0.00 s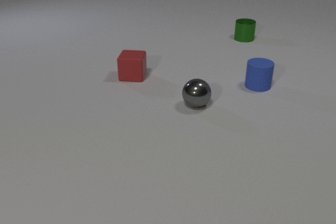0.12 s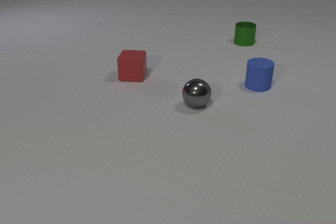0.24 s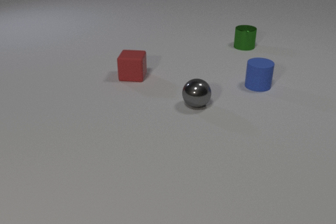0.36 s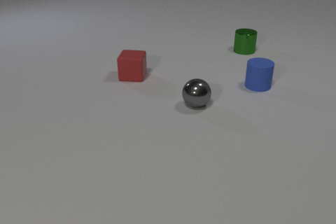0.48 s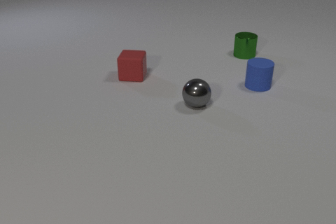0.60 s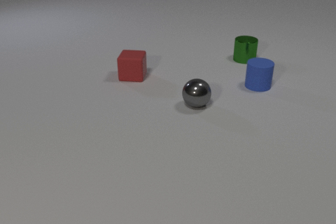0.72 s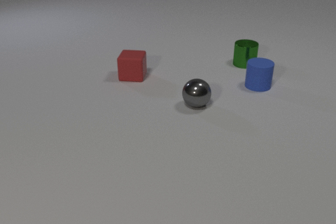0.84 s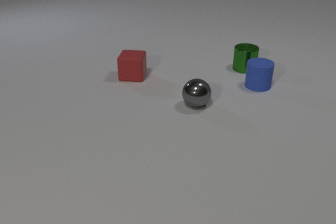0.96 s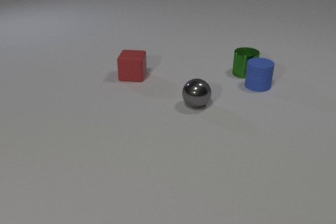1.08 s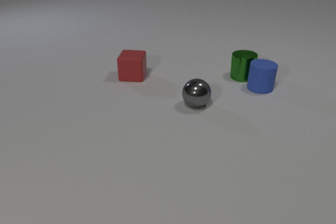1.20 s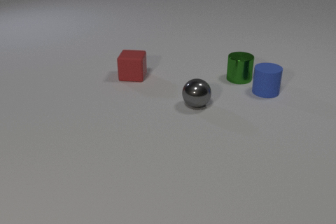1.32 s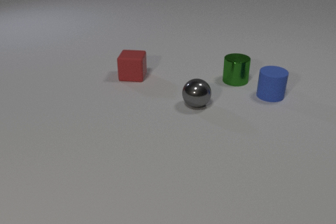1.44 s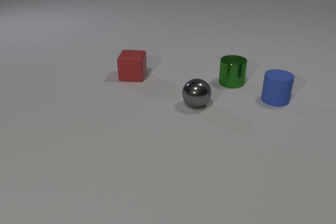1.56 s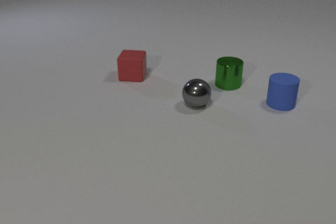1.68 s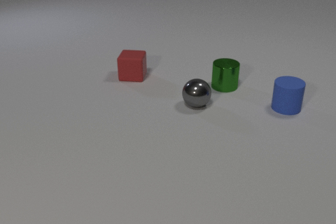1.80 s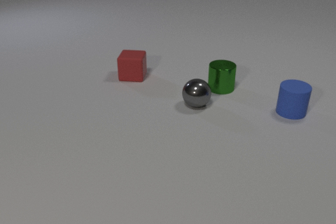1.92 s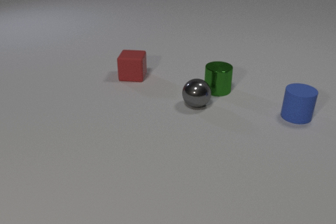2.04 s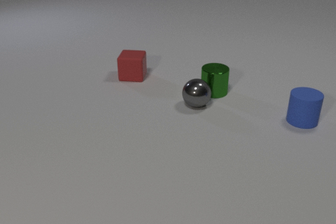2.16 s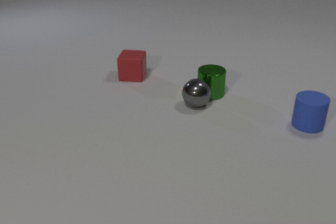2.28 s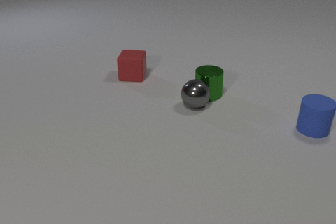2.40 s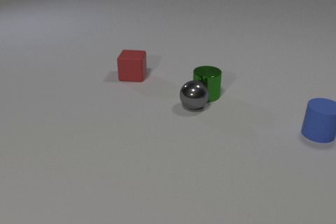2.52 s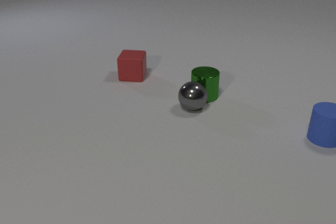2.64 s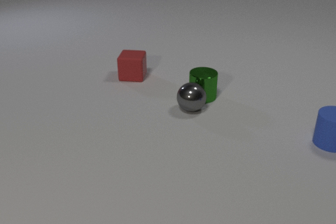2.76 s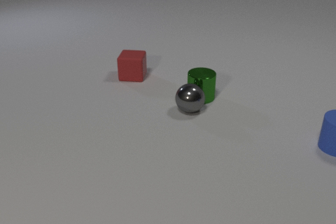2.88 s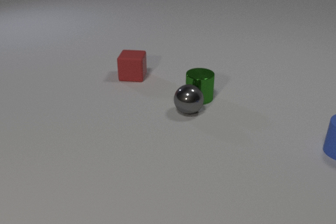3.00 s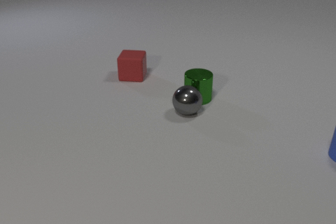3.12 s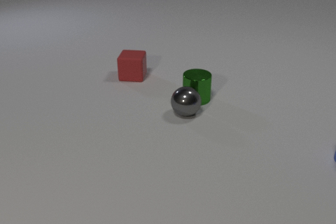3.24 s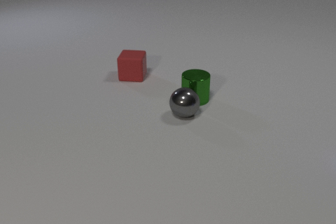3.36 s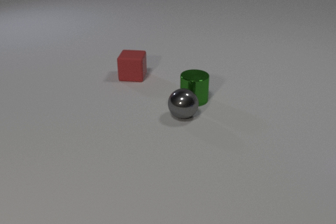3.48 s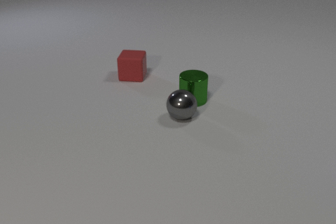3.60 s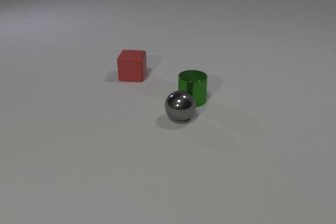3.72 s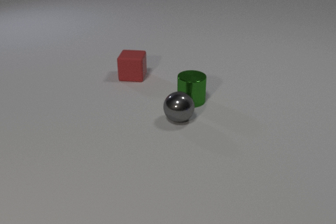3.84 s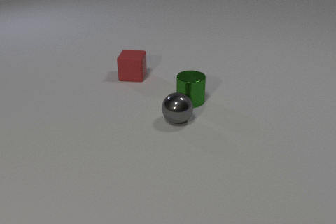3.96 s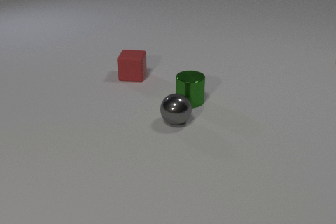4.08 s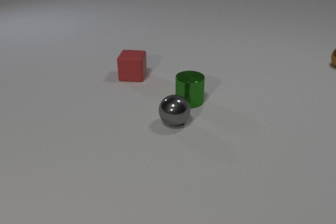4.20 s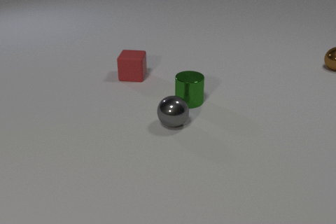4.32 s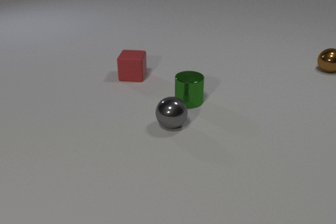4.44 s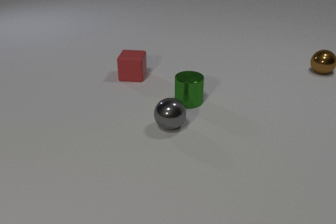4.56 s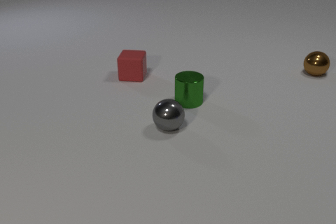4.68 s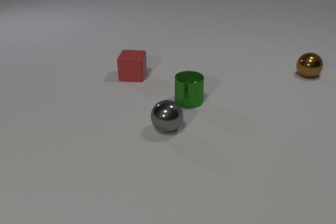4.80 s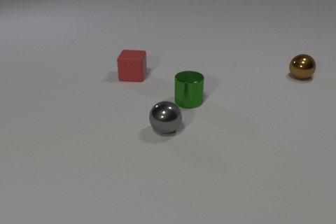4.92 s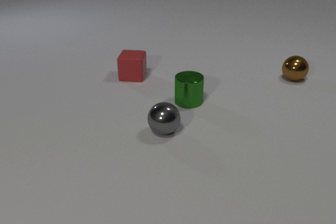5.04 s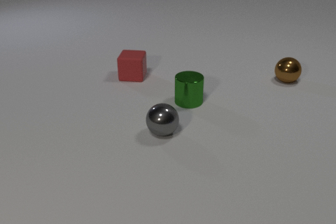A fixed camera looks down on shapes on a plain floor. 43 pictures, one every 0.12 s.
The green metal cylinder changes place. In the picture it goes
toward the camera.
0.00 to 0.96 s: The green metal cylinder slides toward the camera.
0.96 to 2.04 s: The green metal cylinder slides toward the camera and to the left. The blue rubber cylinder slides toward the camera and to the right. The green metal cylinder and the blue rubber cylinder collide.
2.04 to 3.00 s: The green metal cylinder slides to the left and toward the camera. The blue rubber cylinder slides toward the camera and to the right. The gray metal sphere rolls toward the camera and to the left. The green metal cylinder and the gray metal sphere collide.
3.00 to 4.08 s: The green metal cylinder slides to the left and toward the camera. The blue rubber cylinder slides to the right and toward the camera, leaves at the right edge. The gray metal sphere rolls toward the camera and to the left. The brown metal sphere comes in at the right edge, rolls toward the camera.
4.08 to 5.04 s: The gray metal sphere rolls toward the camera and to the left. The brown metal sphere rolls toward the camera and to the left.
How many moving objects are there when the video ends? 2.
What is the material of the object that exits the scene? rubber.
What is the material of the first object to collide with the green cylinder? rubber.
